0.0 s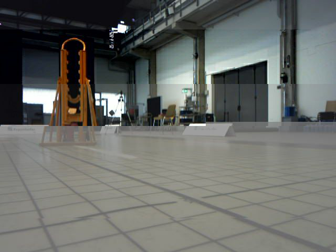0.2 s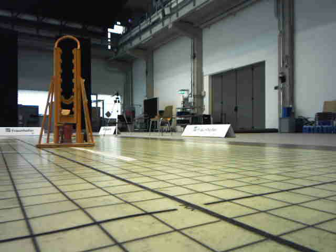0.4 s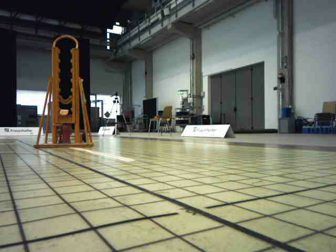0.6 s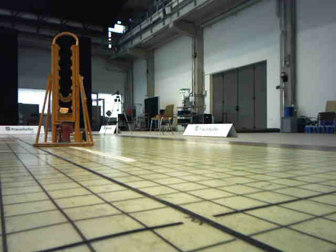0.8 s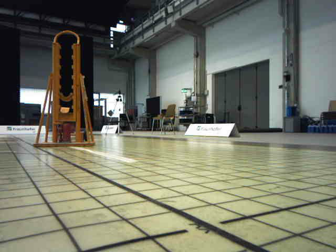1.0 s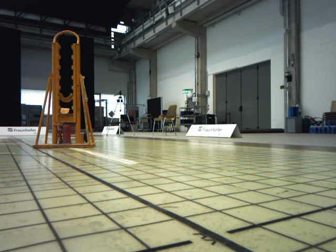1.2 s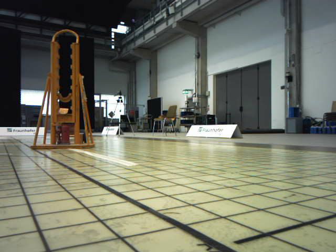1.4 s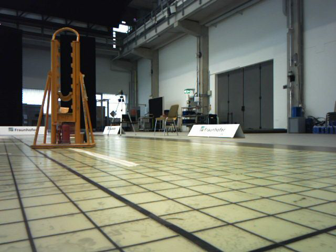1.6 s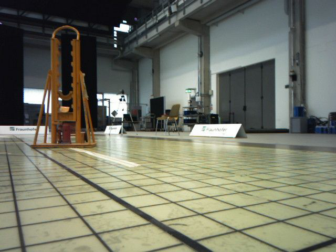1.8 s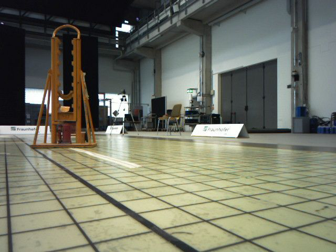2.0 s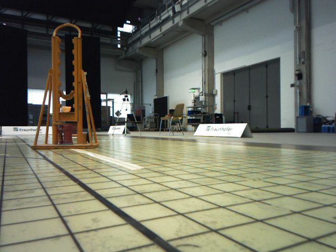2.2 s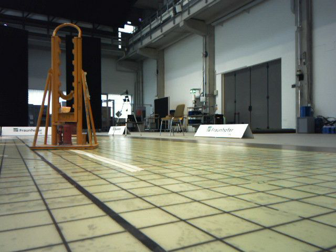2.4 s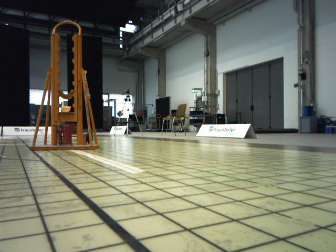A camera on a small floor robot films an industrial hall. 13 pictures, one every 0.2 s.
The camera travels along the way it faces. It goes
forward.
0.0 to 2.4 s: The camera travels forward, about 0.5 m, so what stands in front looms larger.
The film runs forward here.
